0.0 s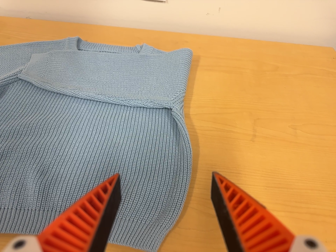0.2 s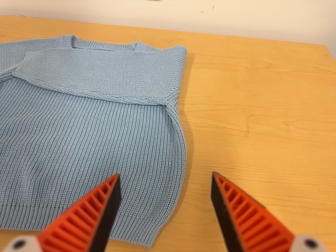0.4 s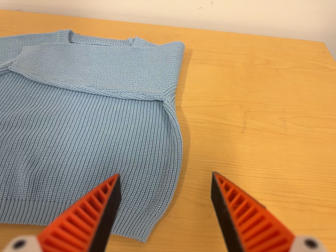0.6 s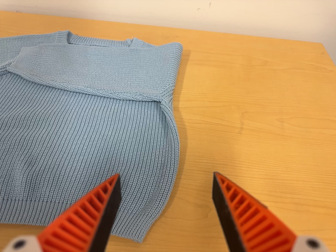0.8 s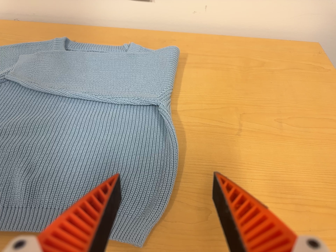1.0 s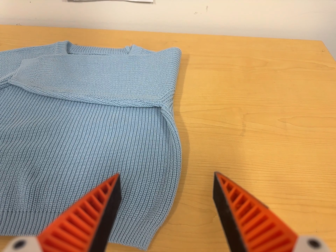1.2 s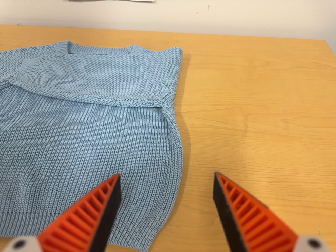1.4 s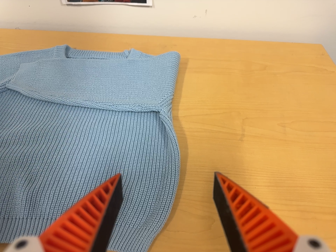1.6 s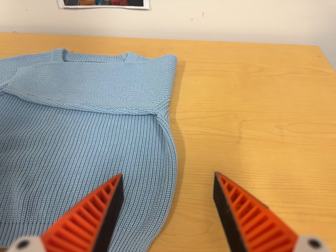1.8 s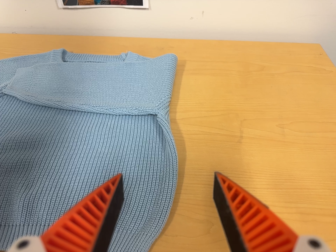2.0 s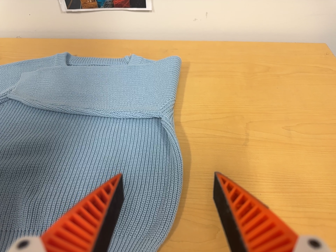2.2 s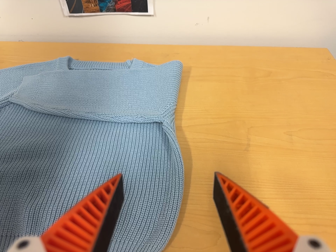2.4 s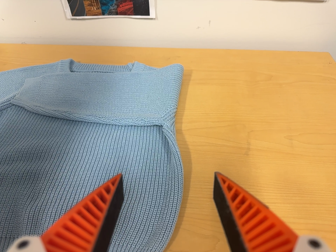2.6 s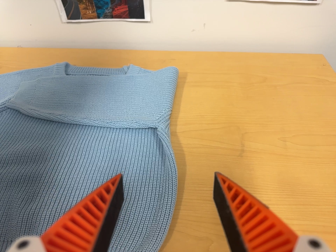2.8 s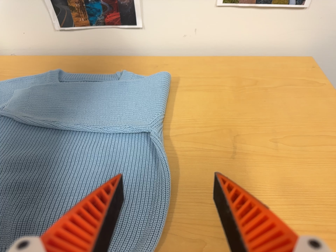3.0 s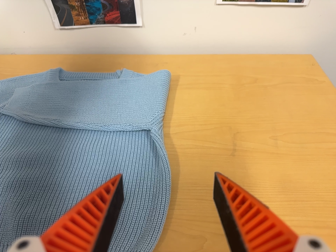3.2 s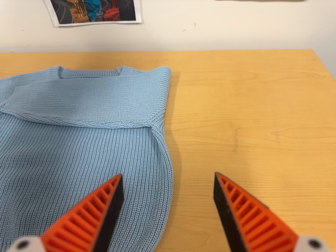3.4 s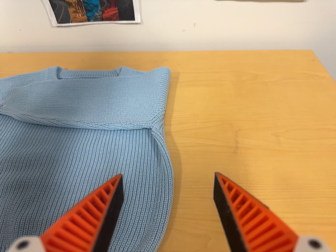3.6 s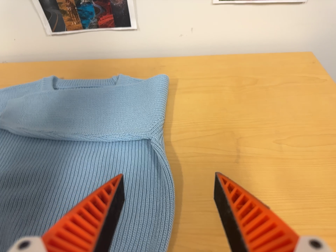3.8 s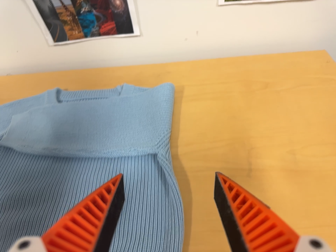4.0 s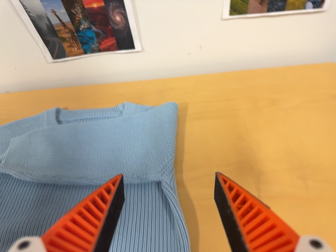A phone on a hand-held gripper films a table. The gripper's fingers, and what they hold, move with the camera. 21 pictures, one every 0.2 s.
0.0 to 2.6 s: The camera shifts only a little, or ends up much as it began.
2.6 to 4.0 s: The camera travels toward the top of its view and forward, about 10 cm, so close, fixed things drift downward.
The film runs backward here.
